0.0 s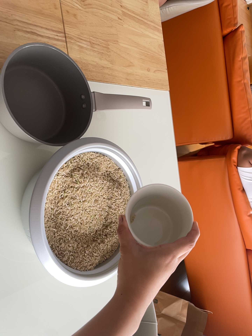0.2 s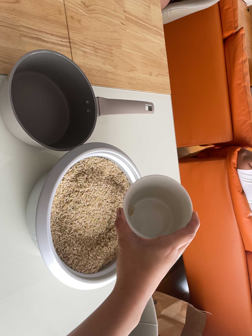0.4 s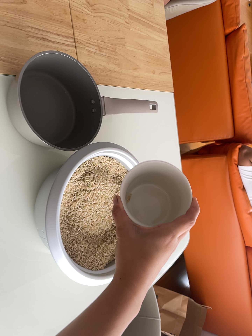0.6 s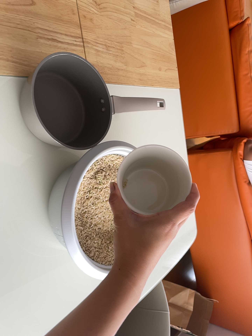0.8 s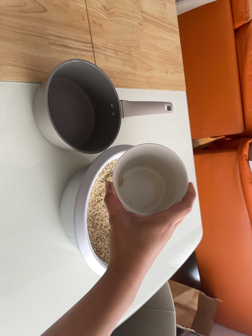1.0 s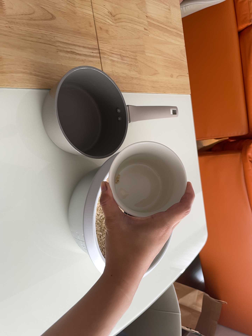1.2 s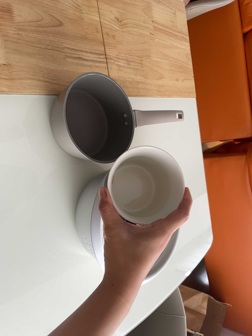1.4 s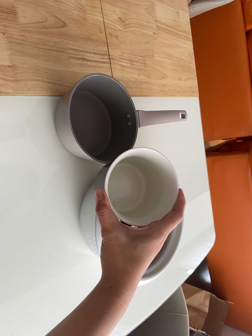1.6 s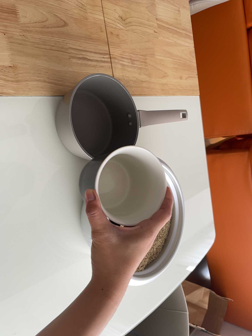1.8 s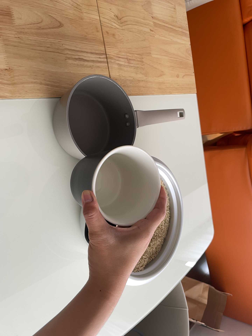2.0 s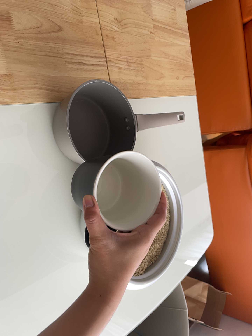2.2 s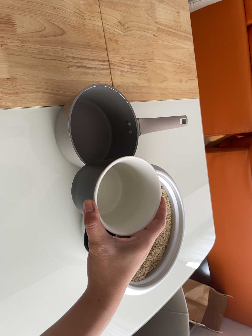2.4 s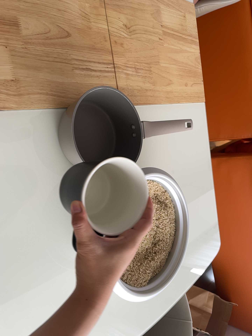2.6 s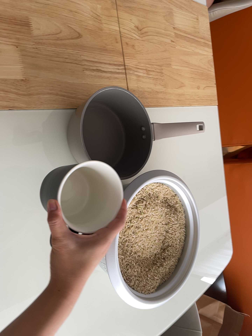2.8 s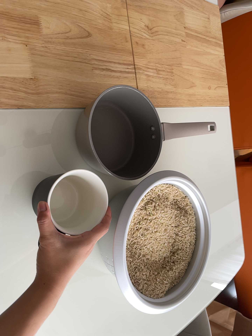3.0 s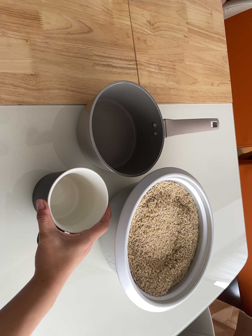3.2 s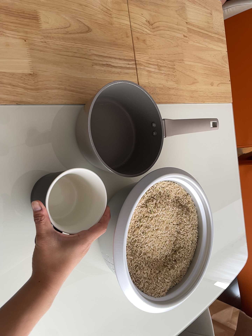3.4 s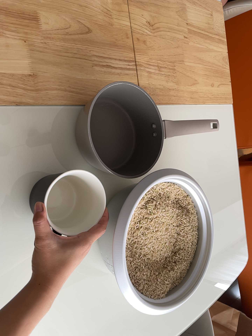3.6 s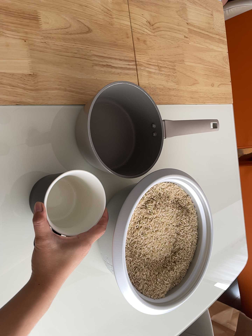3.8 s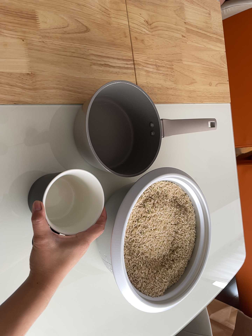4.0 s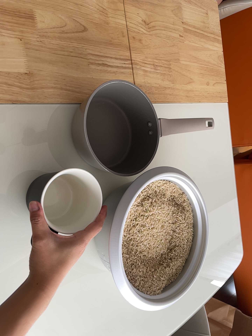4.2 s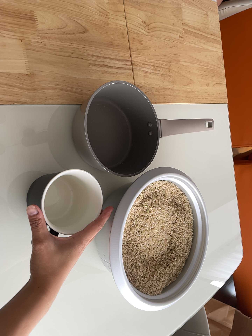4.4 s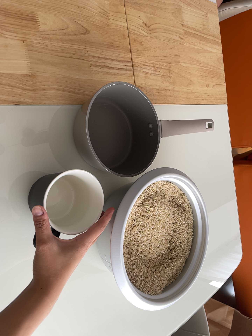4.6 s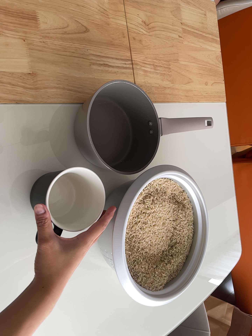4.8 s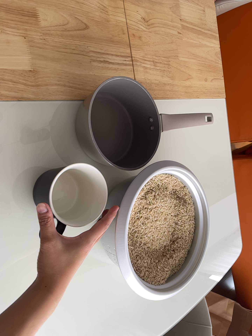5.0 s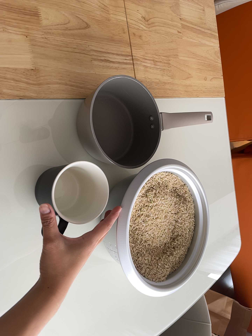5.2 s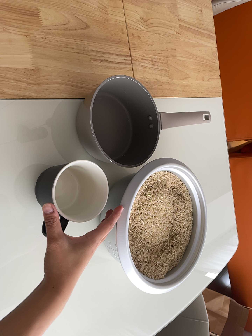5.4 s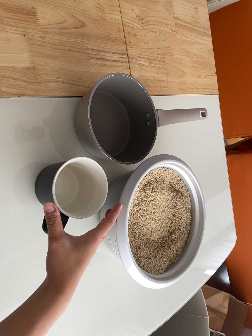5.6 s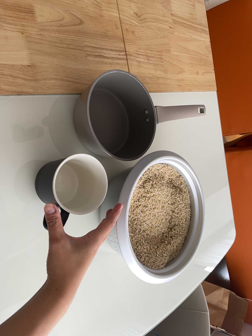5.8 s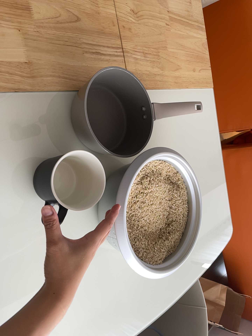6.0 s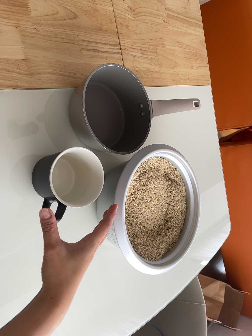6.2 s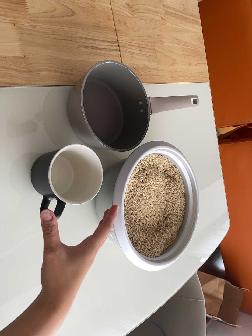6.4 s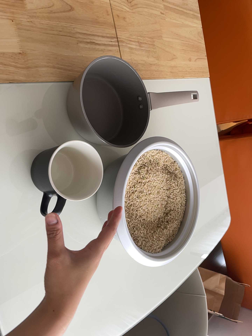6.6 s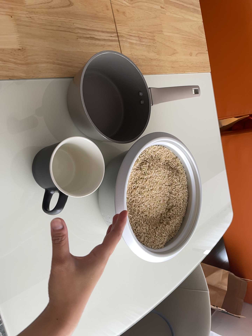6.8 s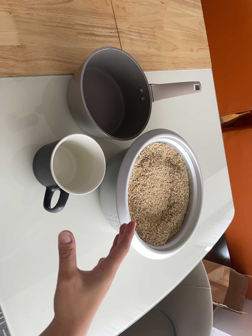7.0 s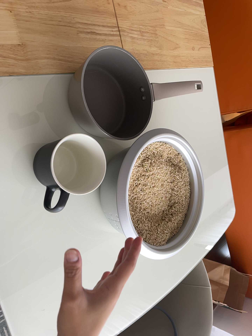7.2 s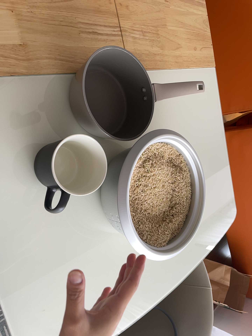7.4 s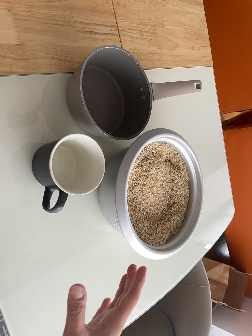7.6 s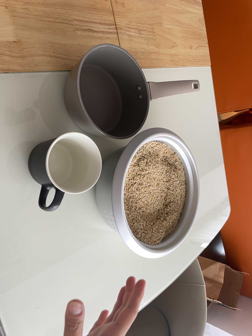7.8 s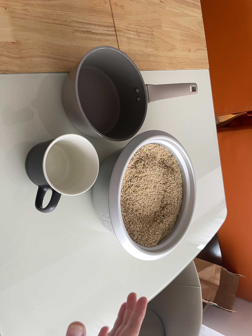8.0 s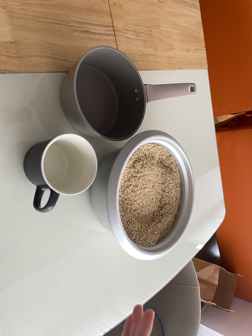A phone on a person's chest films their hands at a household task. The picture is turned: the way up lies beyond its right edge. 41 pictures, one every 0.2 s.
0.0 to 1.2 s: The camera travels to its left and backward, about 9 cm, so close, fixed things drift to the right.
1.2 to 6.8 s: The camera shifts only a little, or ends up much as it began.
6.8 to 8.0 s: The camera keeps its place and its aim.
The film runs backward here.
